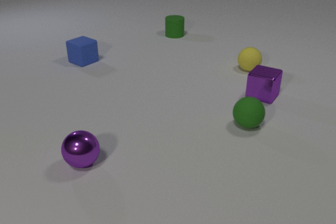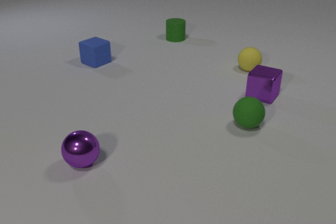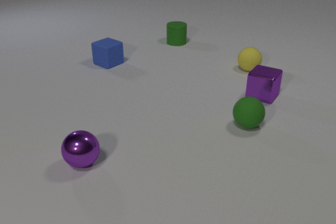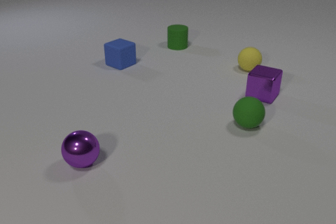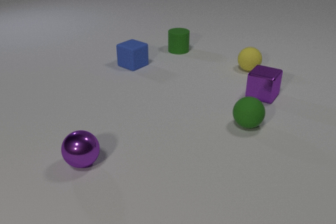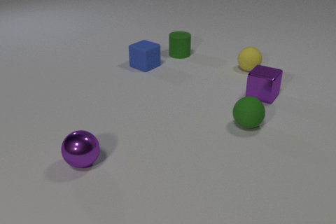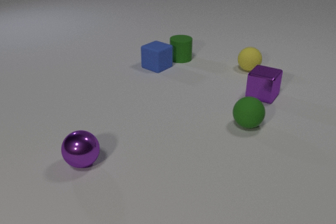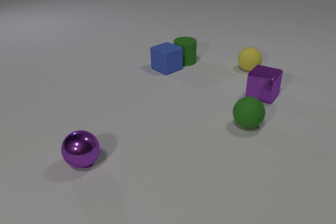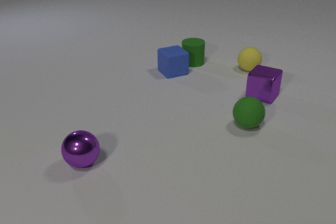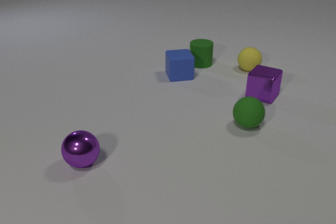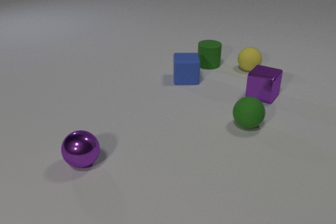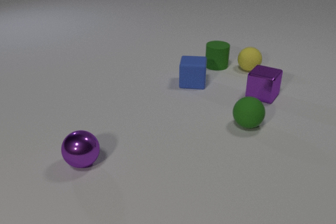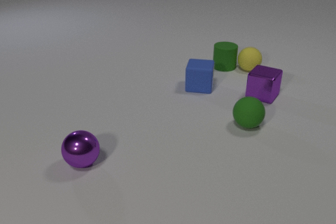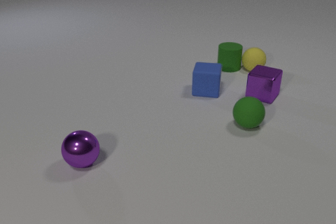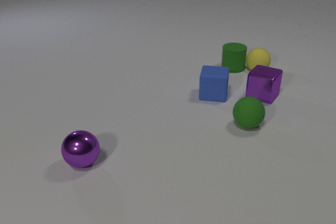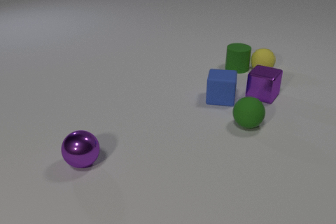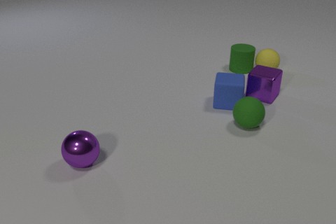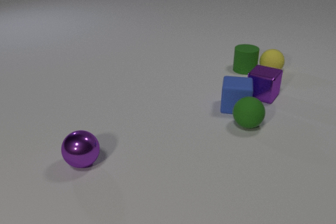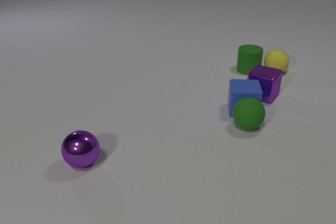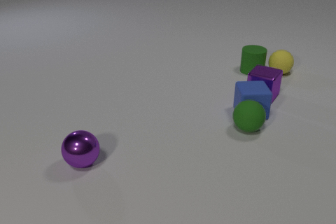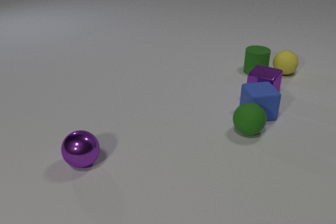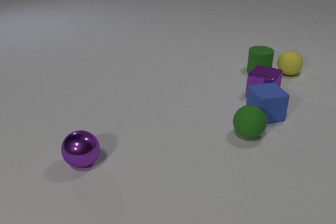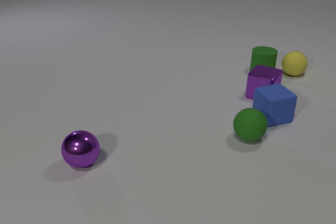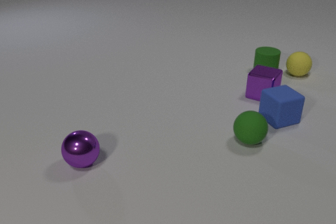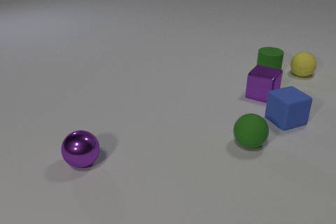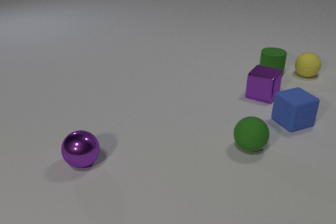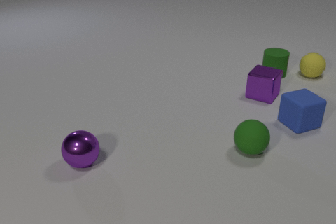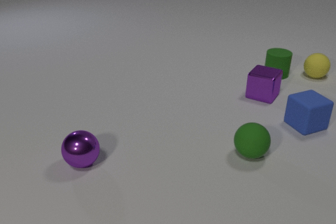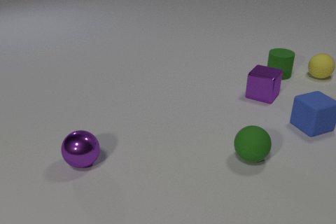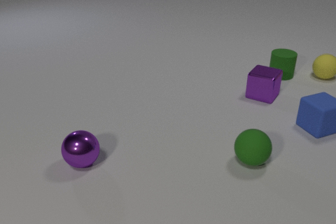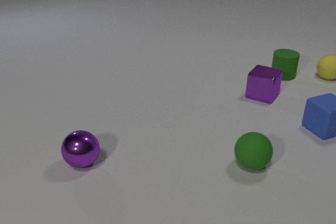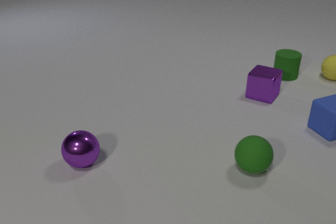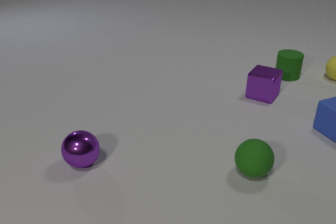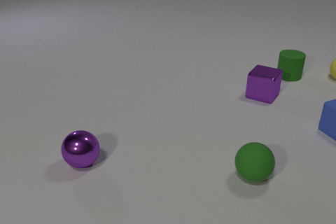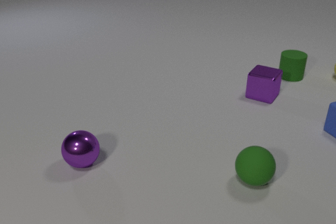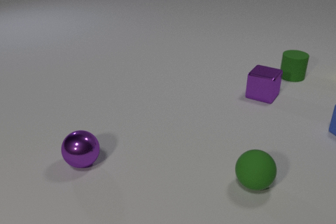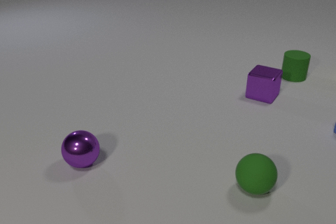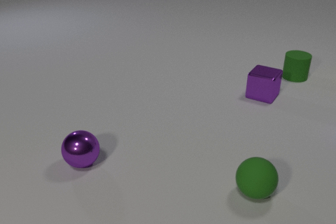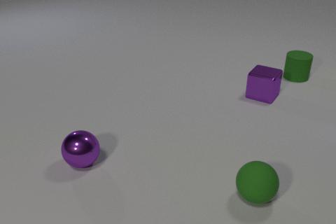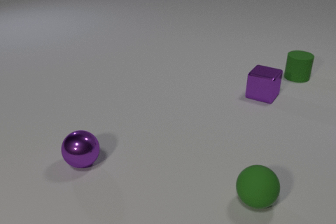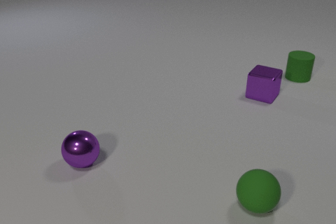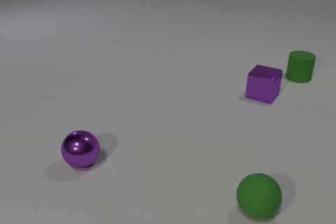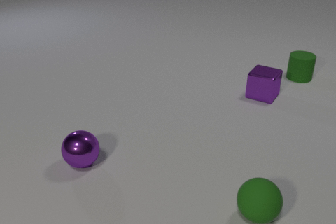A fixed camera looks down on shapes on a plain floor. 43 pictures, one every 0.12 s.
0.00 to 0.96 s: The green rubber cylinder slides toward the camera. The blue rubber cube slides to the right and toward the camera, spins so that its near face slides to the left, clockwise seen from above. The green rubber cylinder and the blue rubber cube collide.
0.96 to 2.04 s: The green rubber cylinder slides to the right. The blue rubber cube slides toward the camera and to the right, spins clockwise seen from above by about 30 degrees, its near face sliding to the left. The yellow rubber sphere rolls to the right. The green rubber cylinder and the yellow rubber sphere collide.
2.04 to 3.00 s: The green rubber cylinder slides to the right. The blue rubber cube slides to the right, spins so that its near face slides to the right, counterclockwise seen from above. The green rubber sphere rolls toward the camera. The yellow rubber sphere rolls to the right. The blue rubber cube and the green rubber sphere collide.
3.00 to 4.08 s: The green rubber cylinder slides to the right. The blue rubber cube slides to the right. The green rubber sphere rolls toward the camera. The yellow rubber sphere rolls to the right.
4.08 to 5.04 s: The green rubber cylinder slides to the right. The blue rubber cube slides to the right, leaves at the right edge. The green rubber sphere rolls toward the camera. The yellow rubber sphere leaves at the right edge.
Are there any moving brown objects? no.
What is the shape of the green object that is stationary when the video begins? sphere.
How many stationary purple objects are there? 2.
